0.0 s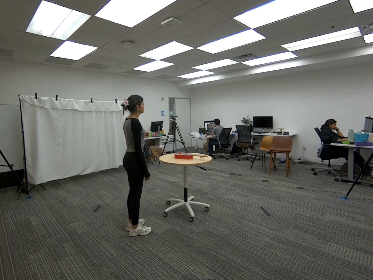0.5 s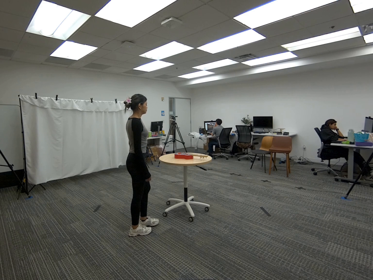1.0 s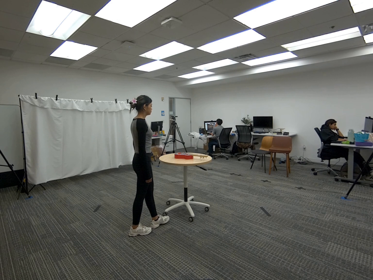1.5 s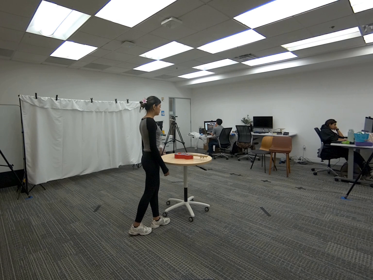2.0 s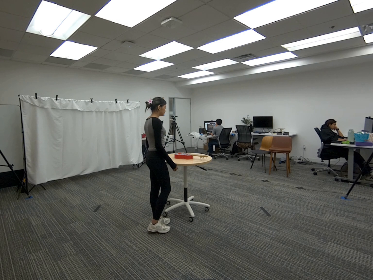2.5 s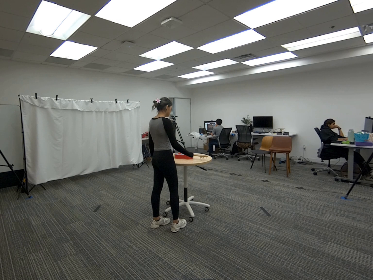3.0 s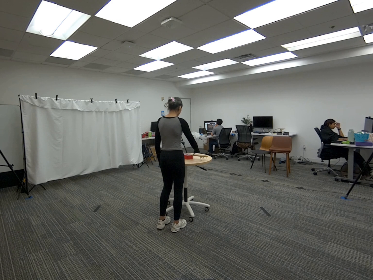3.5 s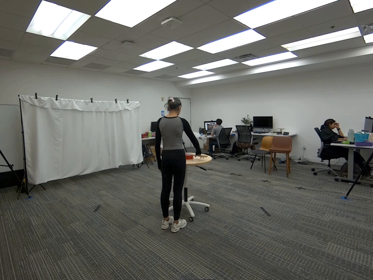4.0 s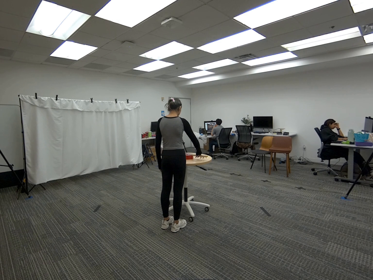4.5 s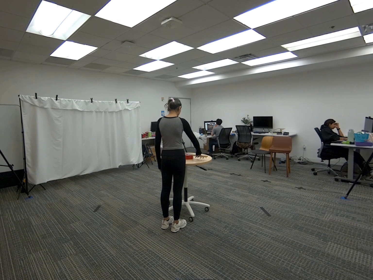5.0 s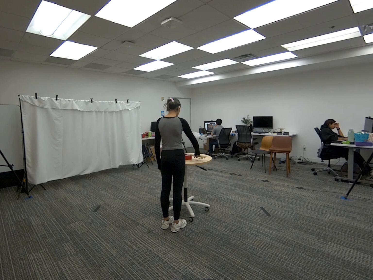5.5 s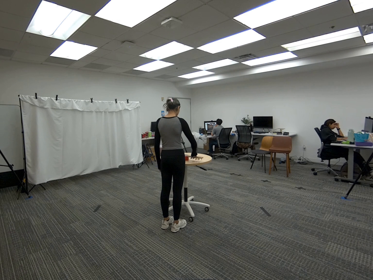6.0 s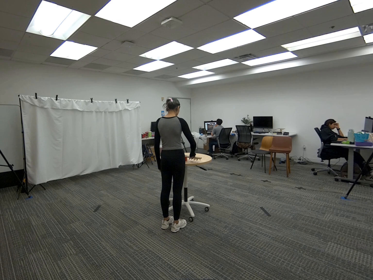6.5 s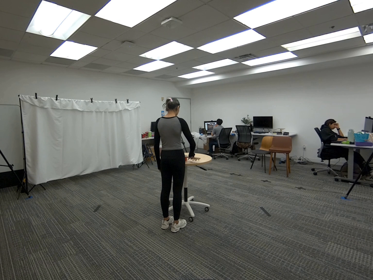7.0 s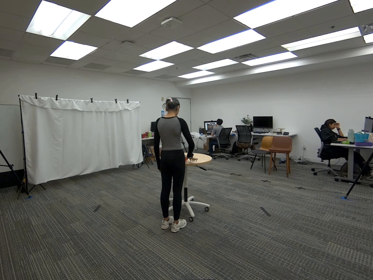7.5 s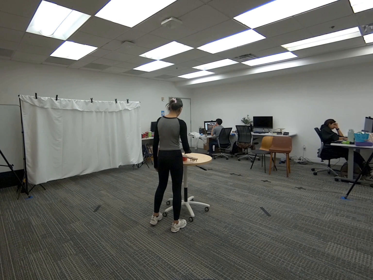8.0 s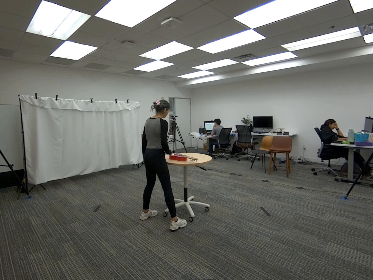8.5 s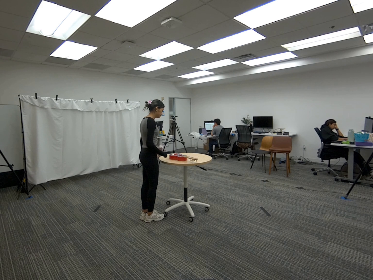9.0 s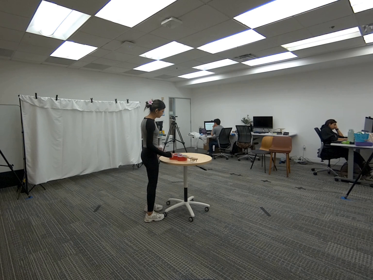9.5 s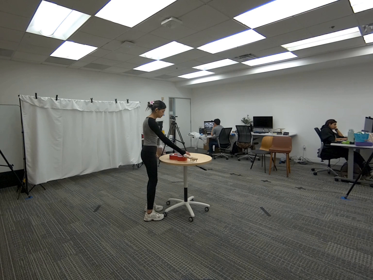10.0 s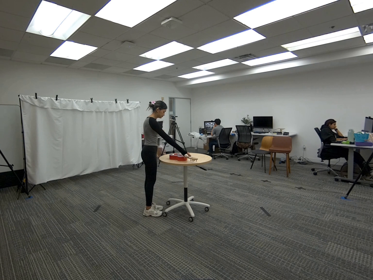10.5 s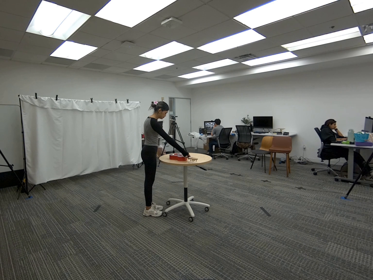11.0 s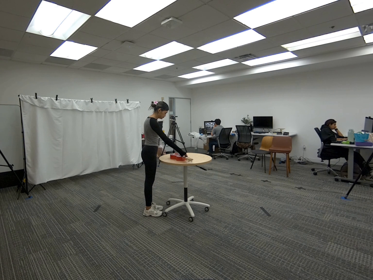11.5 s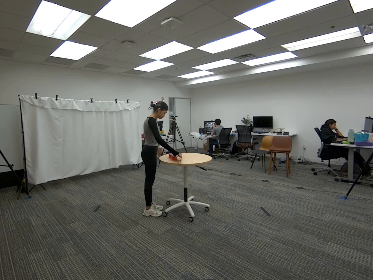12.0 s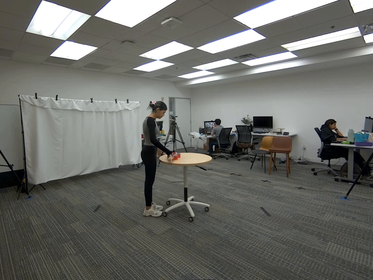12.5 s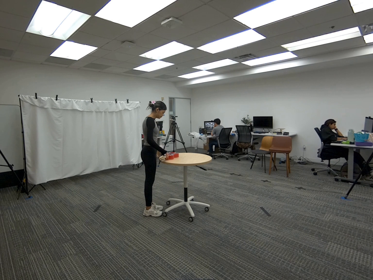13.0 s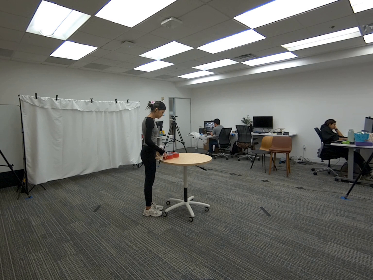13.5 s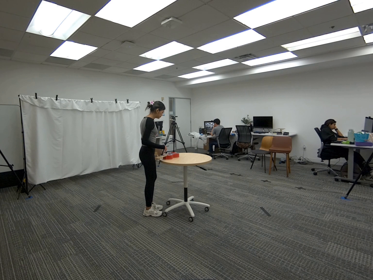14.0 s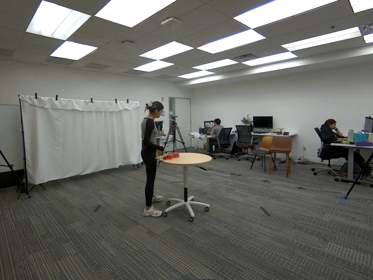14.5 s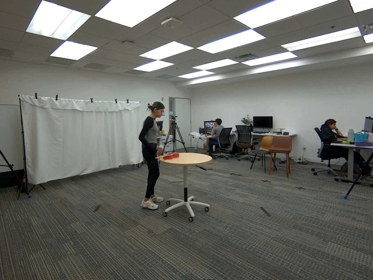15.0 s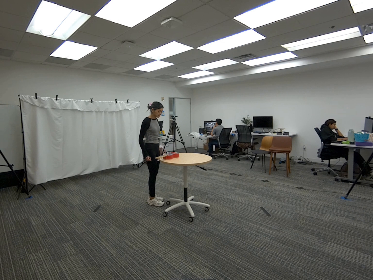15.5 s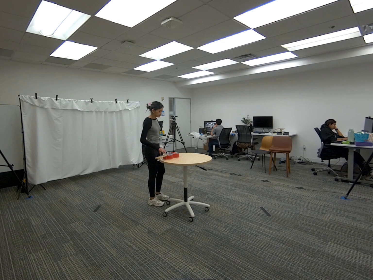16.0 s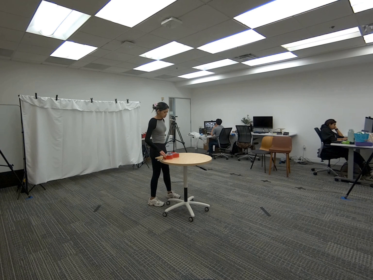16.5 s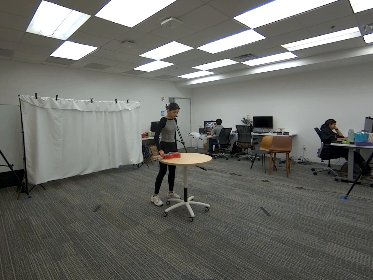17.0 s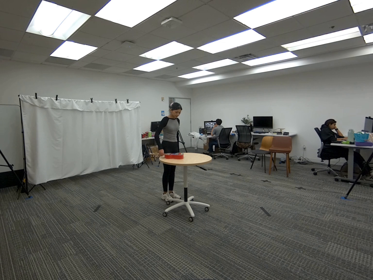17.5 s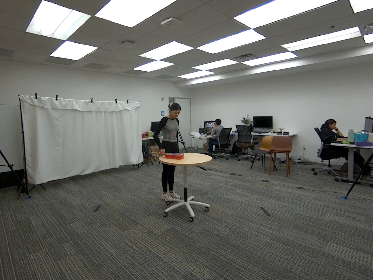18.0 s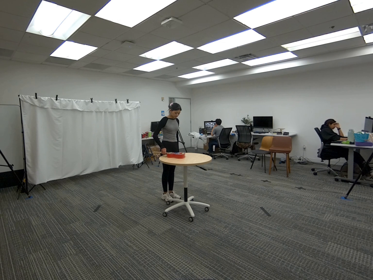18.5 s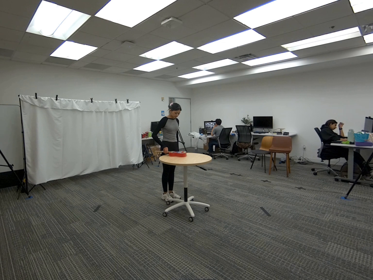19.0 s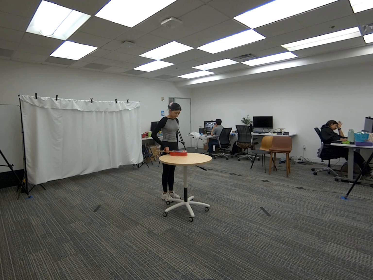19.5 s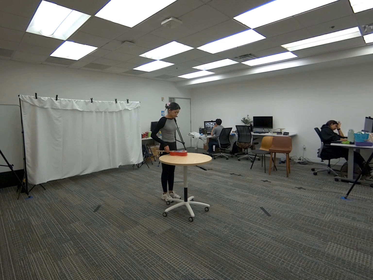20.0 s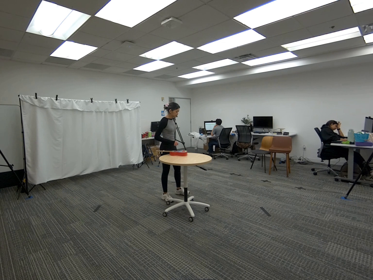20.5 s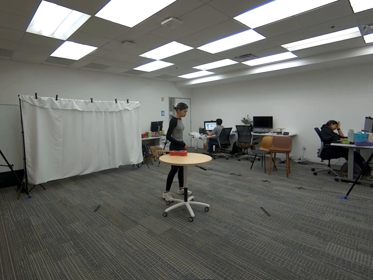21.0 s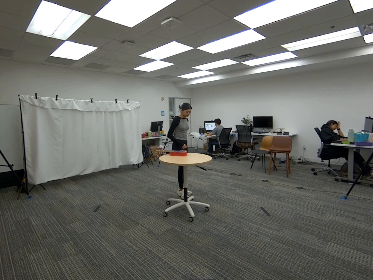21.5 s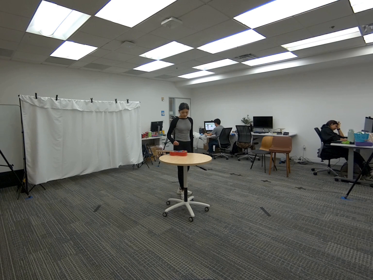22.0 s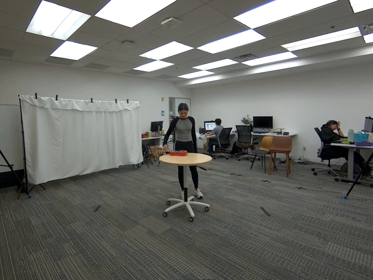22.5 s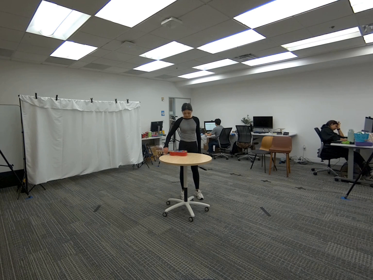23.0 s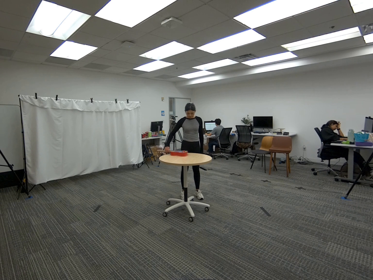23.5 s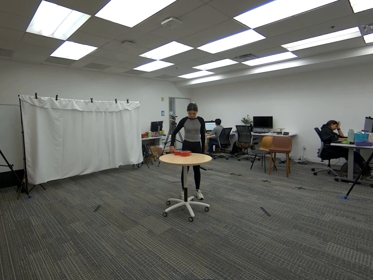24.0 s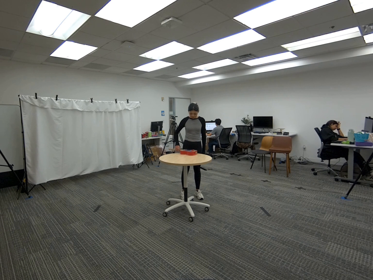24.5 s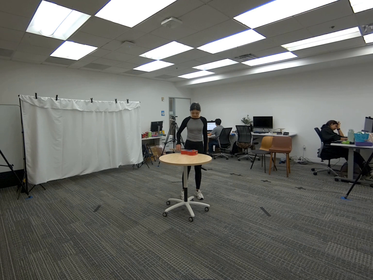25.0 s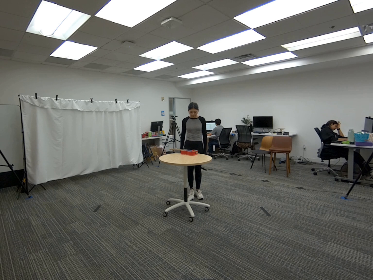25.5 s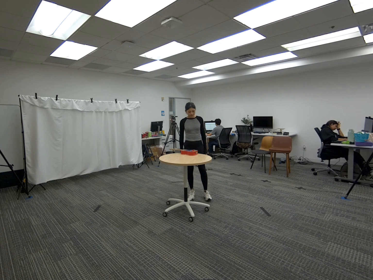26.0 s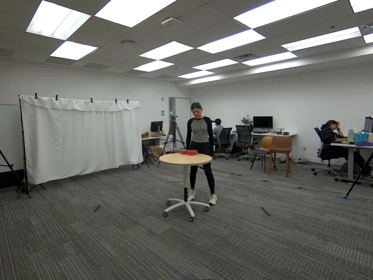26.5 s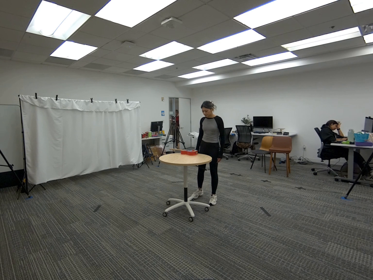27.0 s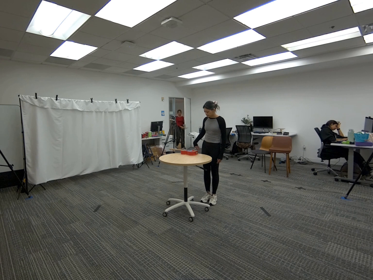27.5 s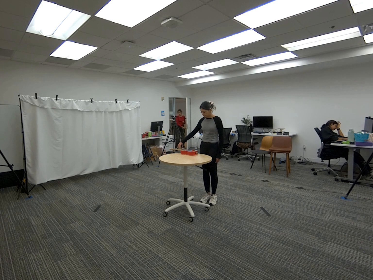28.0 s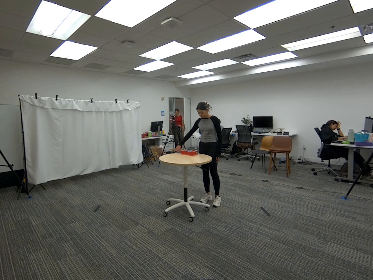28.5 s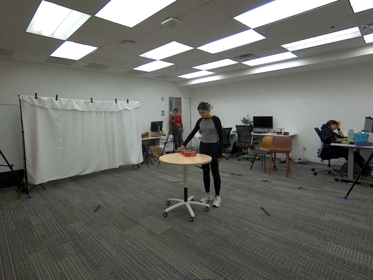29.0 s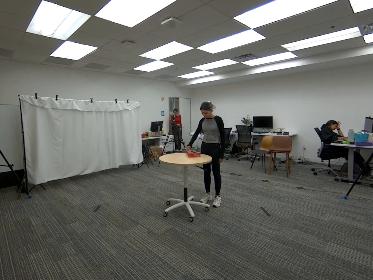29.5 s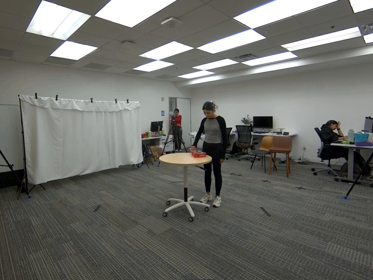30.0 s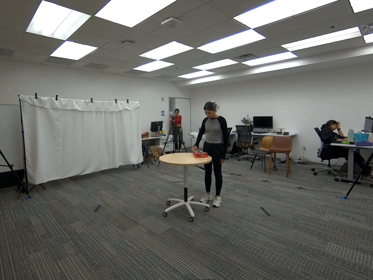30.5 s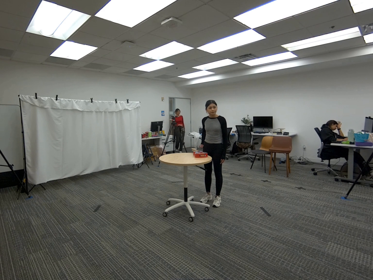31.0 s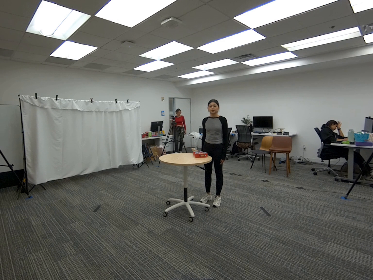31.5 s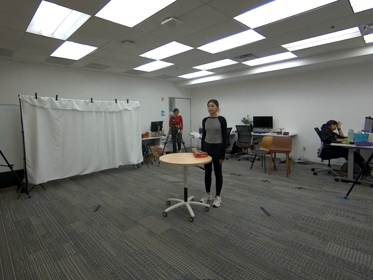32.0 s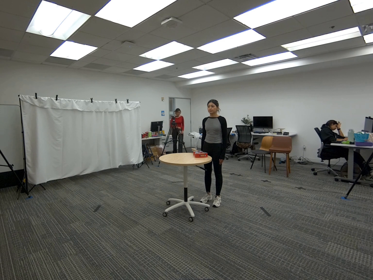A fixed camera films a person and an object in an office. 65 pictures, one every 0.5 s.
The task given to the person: Walk over to the guitar on the round table and using your right hand, pull the guitar across the table surface while walking around the bounding area.
